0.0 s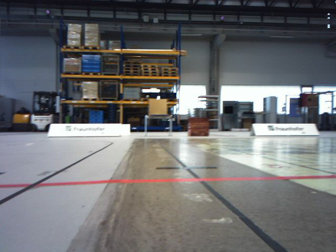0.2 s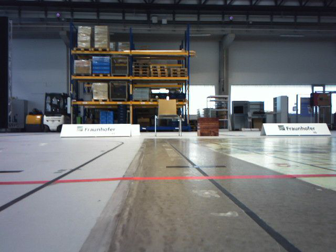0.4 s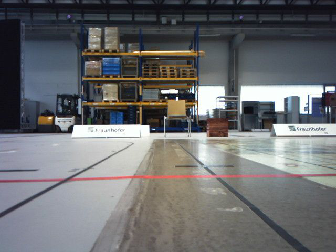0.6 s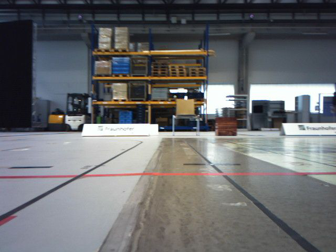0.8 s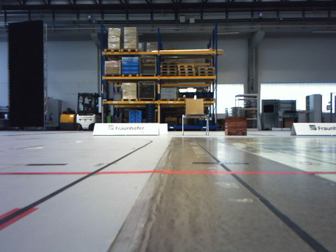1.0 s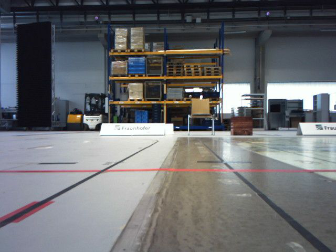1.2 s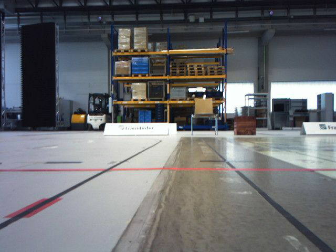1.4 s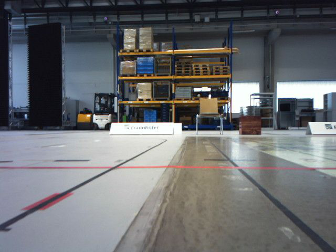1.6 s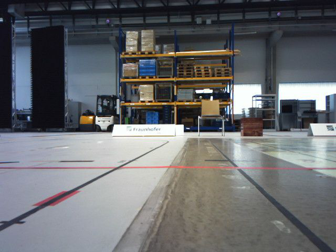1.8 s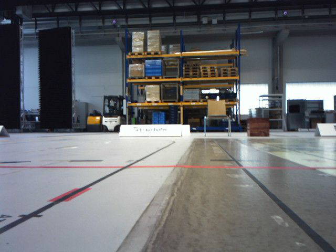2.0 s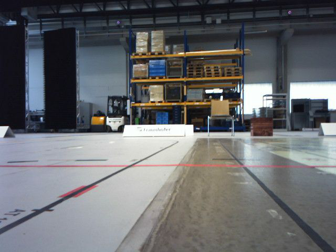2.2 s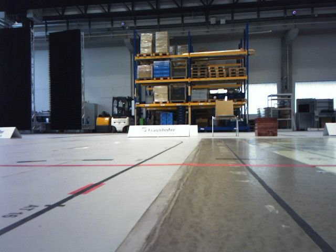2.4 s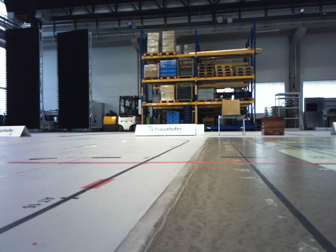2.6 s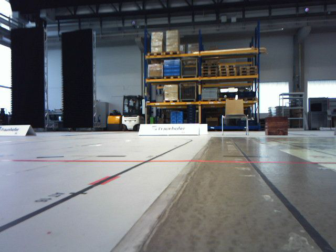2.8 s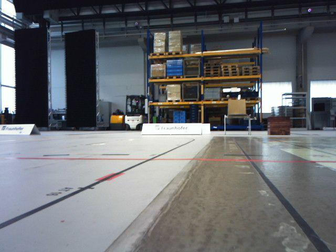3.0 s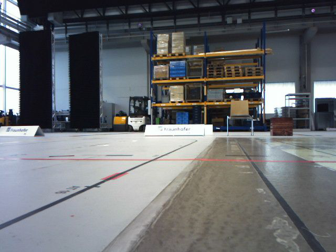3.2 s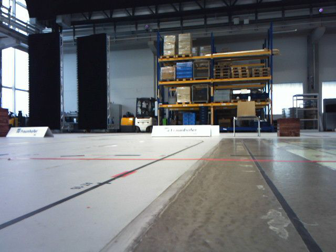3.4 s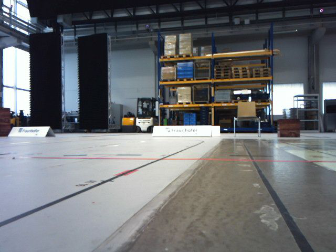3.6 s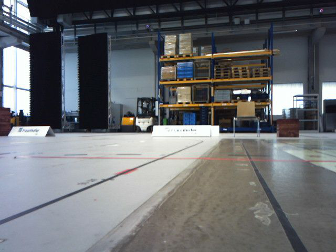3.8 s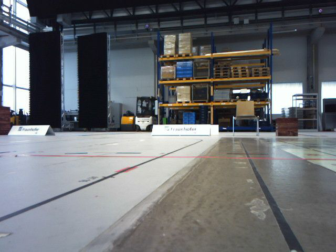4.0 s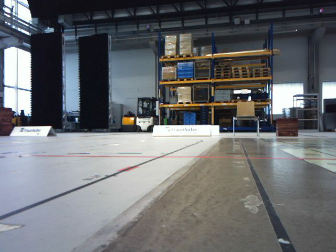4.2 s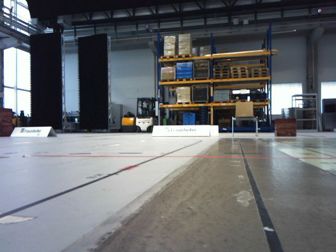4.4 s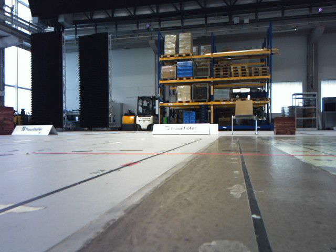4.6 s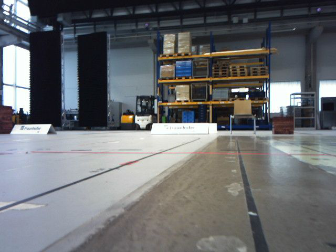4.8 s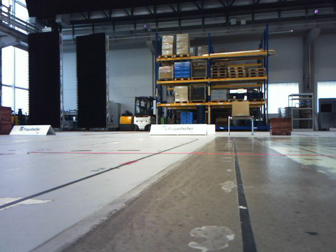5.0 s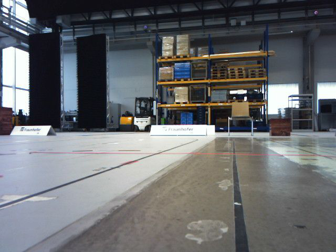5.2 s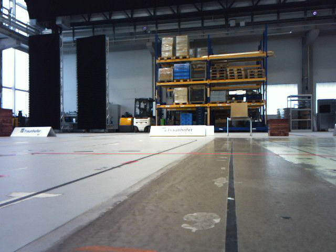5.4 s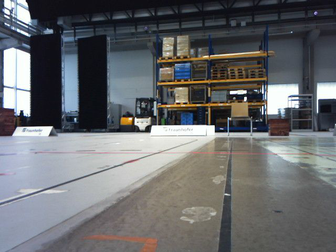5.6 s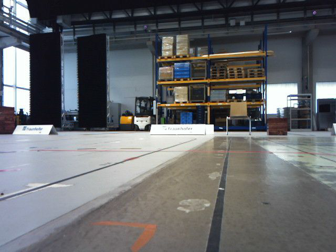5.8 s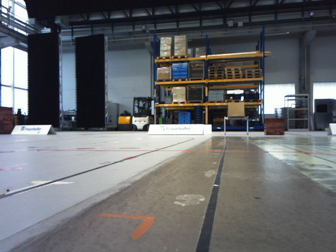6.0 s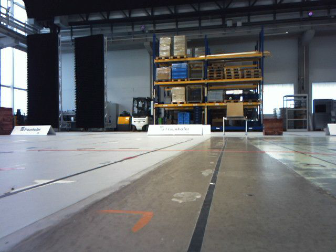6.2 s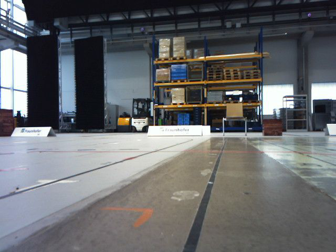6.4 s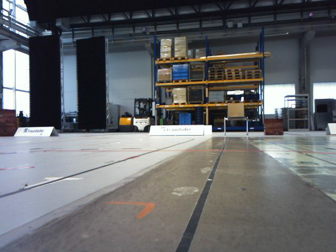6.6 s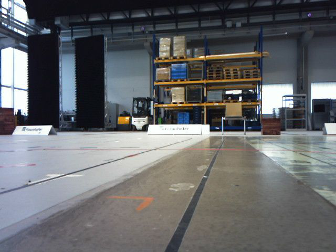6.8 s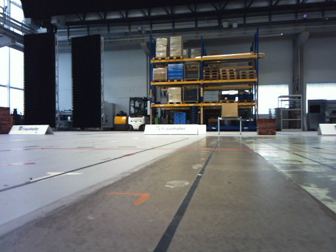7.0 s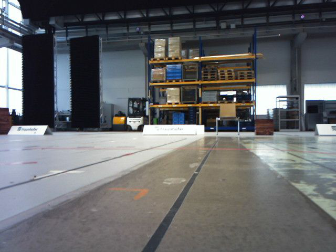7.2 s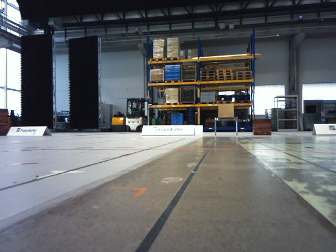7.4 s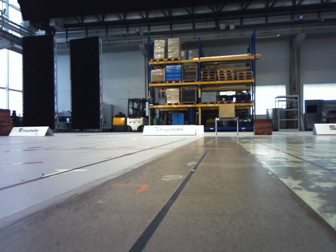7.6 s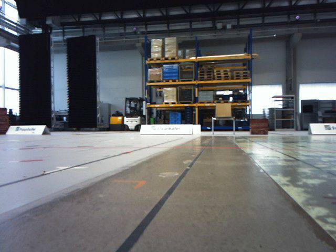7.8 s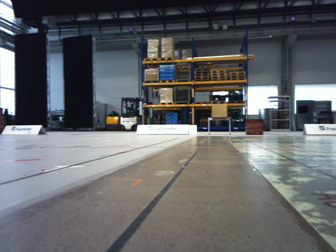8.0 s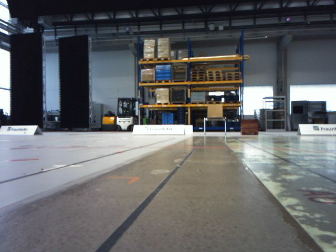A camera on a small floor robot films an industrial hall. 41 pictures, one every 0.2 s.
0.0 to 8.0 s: The camera pans to its left, which is counterclockwise from overhead, by about 15 degrees. It travels backward, about 1.6 m, so what stands in front gets smaller.
The film runs backward here.
